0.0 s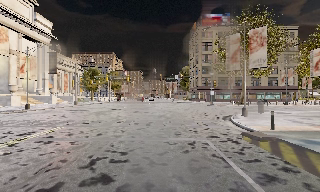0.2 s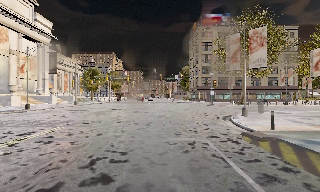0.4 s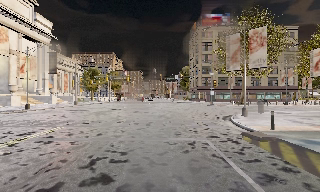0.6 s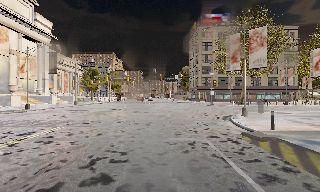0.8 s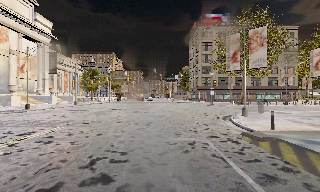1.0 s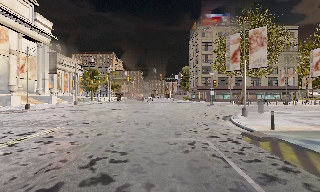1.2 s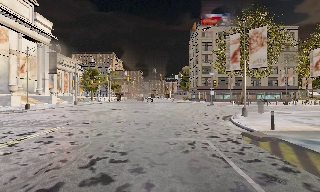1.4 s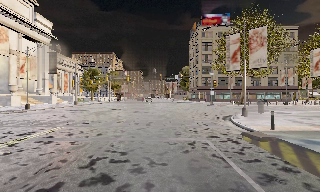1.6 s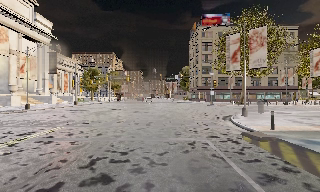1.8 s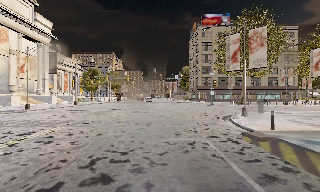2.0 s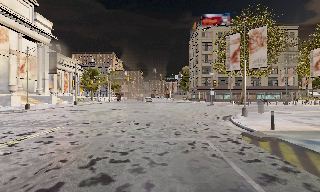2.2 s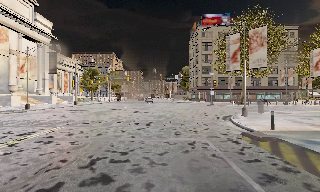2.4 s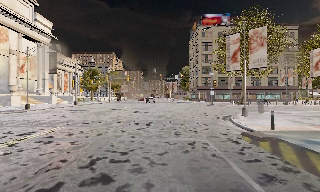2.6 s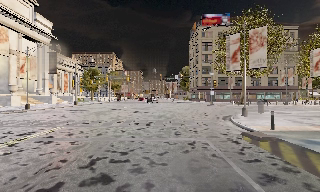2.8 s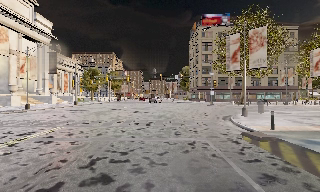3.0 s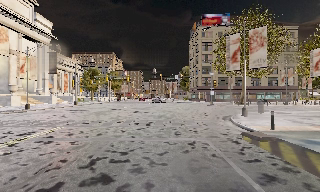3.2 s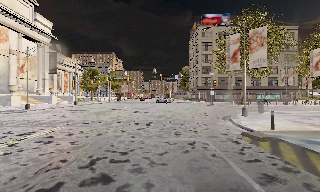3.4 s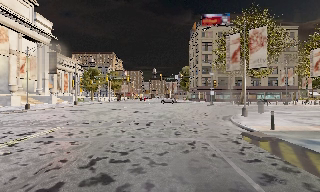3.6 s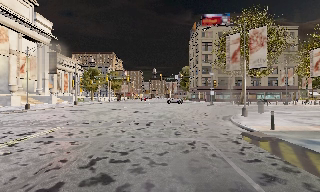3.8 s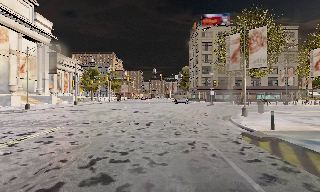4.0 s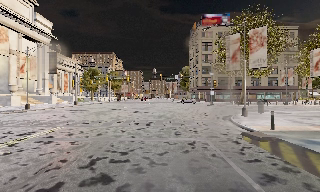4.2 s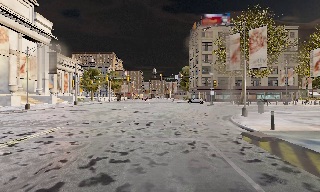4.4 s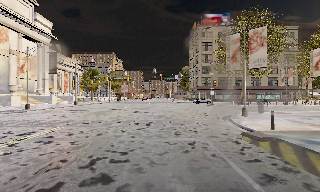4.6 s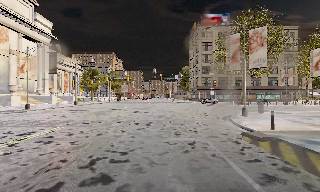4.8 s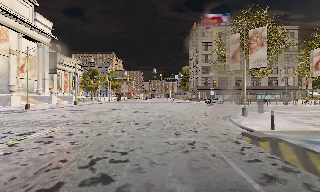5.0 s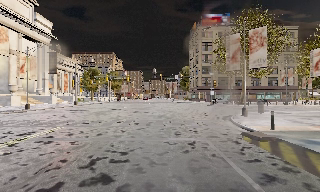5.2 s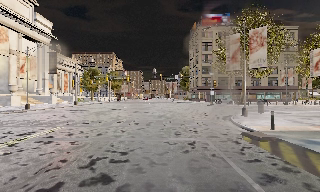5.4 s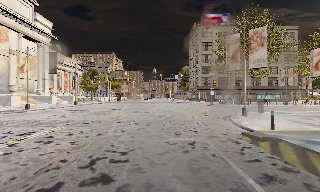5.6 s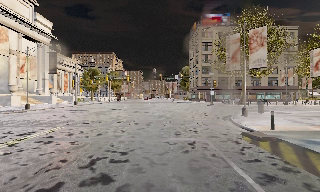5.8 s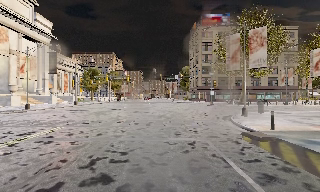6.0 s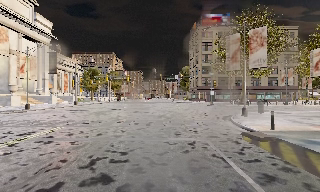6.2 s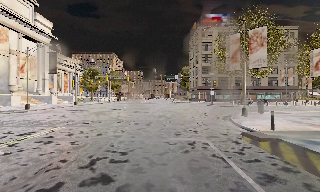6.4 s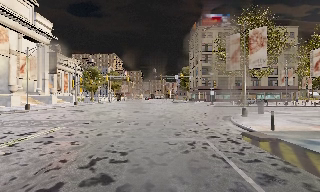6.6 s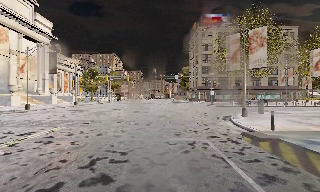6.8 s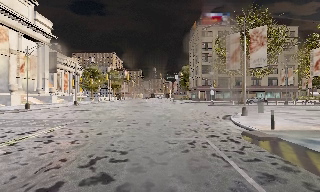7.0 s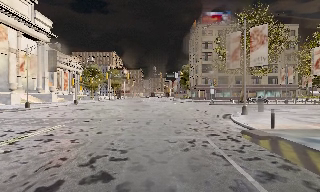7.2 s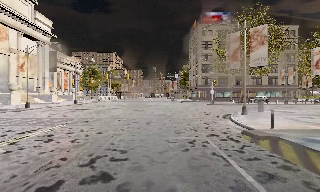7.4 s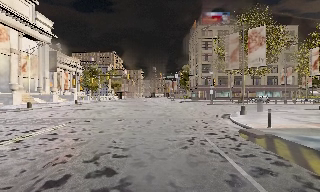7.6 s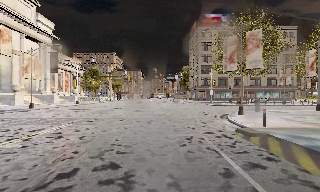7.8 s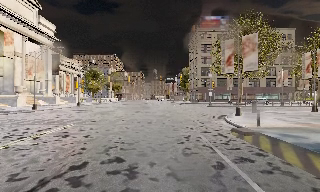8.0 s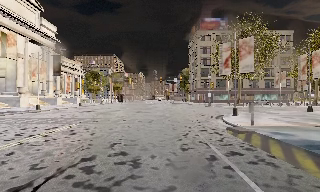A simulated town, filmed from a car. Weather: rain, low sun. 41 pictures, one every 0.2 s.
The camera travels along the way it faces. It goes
backward.
0.0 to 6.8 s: The camera keeps its place and its aim.
6.8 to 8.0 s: The camera travels backward, about 1.5 m, so what stands in front gets smaller. It gains speed.
The film runs backward here.
